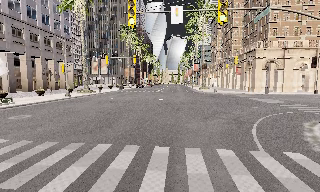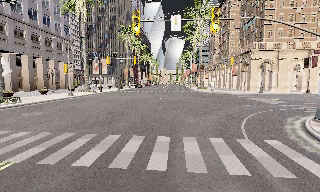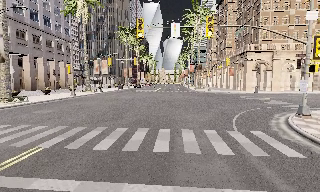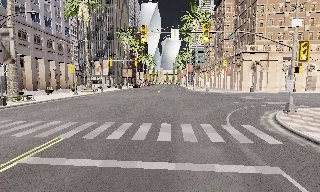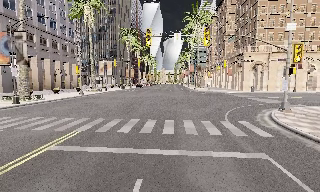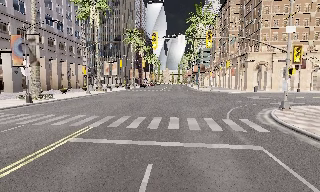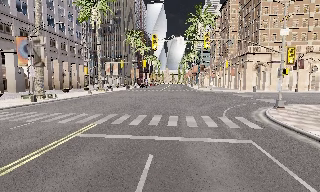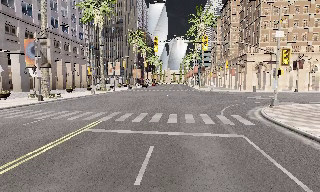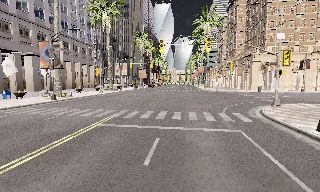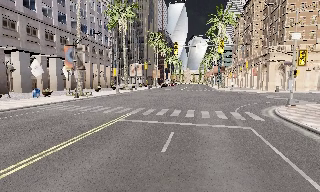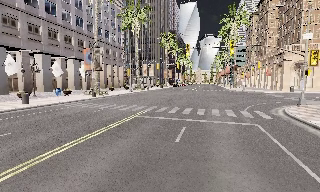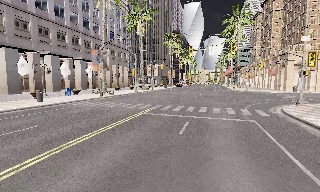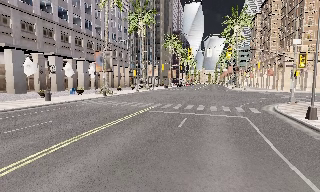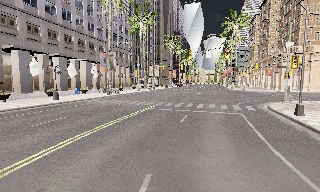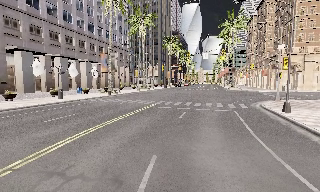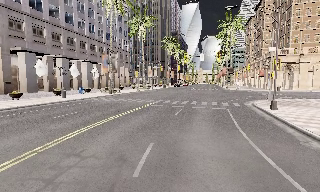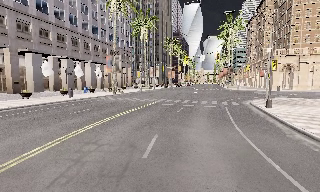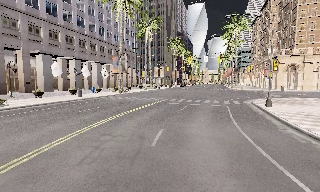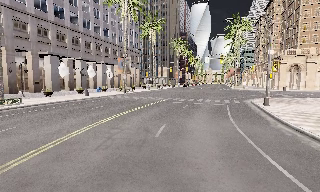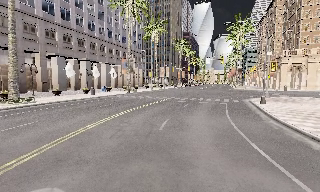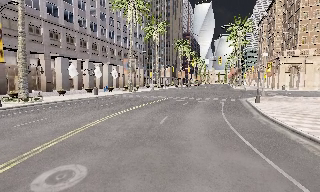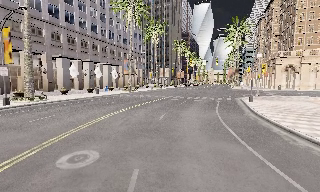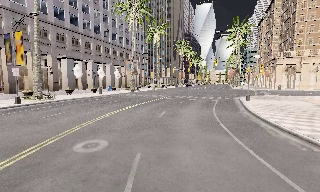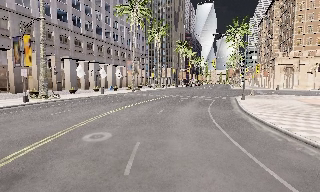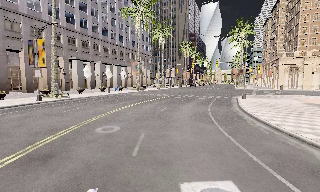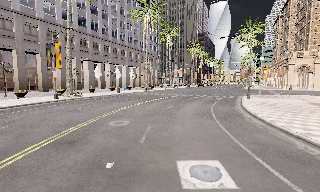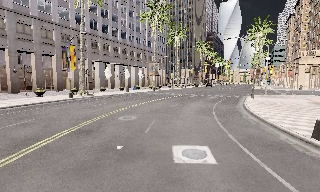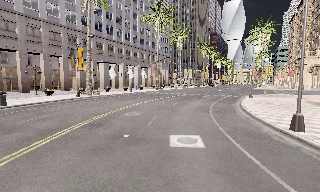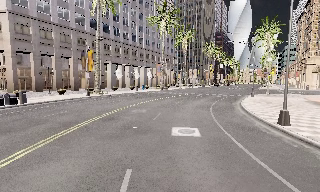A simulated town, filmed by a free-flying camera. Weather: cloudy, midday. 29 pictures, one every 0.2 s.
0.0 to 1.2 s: The camera travels backward, about 5 m, so what stands in front gets smaller. It loses speed.
1.2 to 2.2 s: The scene slides to the right, as the camera pans about 15 degrees to its left. It travels backward, about 4 m, so what stands in front gets smaller.
2.2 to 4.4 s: The camera travels backward, about 10 m, so what stands in front gets smaller.
4.4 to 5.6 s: The camera pans to its left, which is counterclockwise from overhead, by about 10 degrees. It travels backward, about 6 m, so what stands in front gets smaller.
The film runs backward here.
